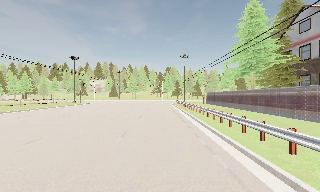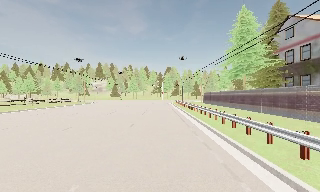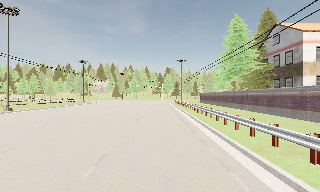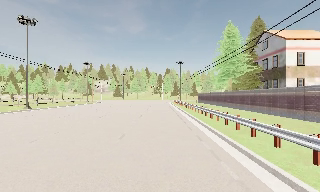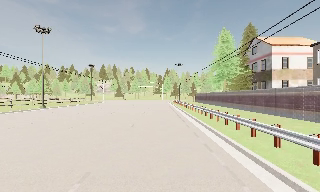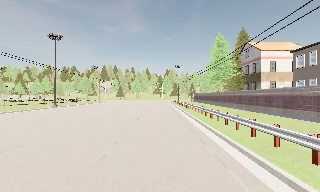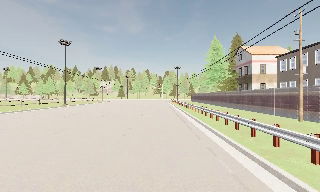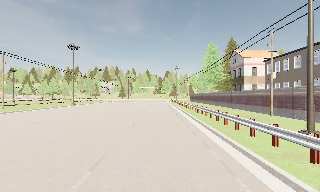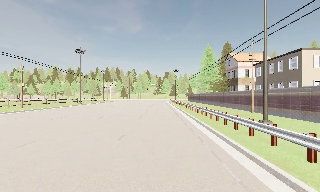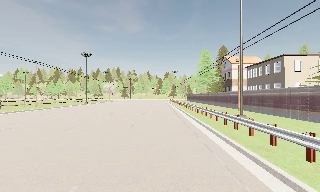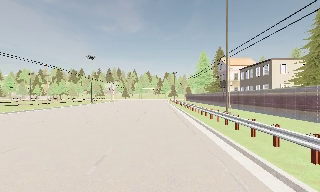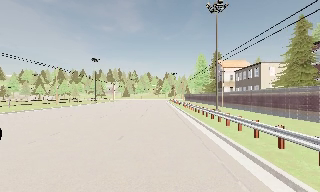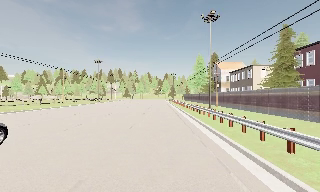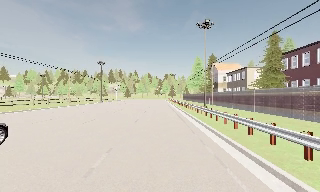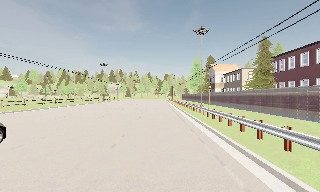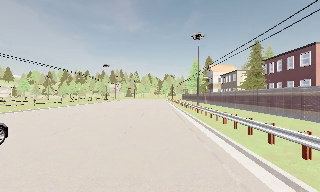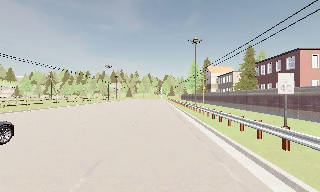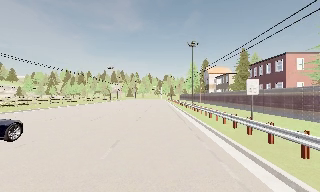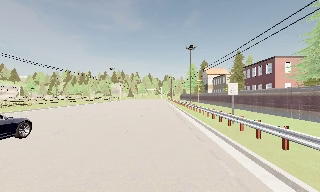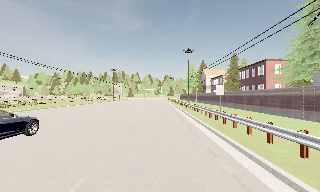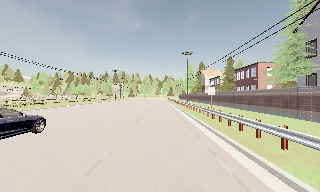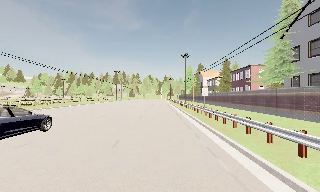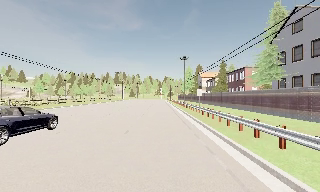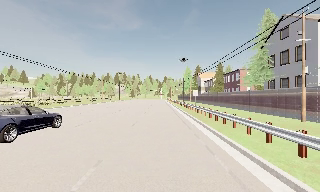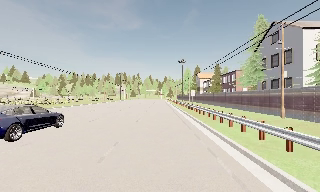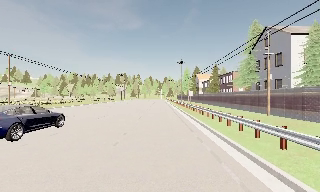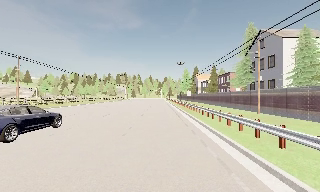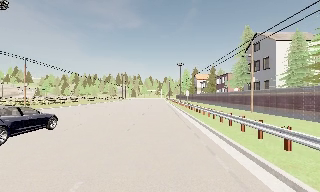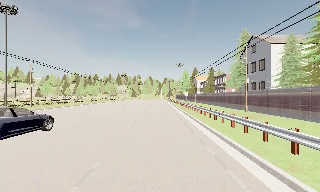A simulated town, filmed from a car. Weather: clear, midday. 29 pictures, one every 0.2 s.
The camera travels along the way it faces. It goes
backward.
0.0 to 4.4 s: The camera travels backward, about 55 m, so what stands in front gets smaller.
4.4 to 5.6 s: The camera travels backward, about 9 m, so what stands in front gets smaller. It loses speed.
The film runs backward here.
